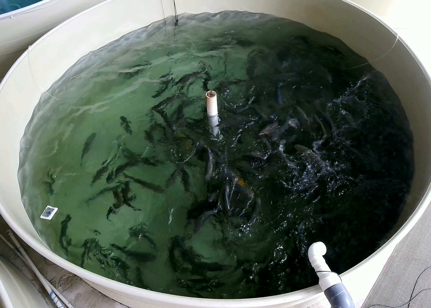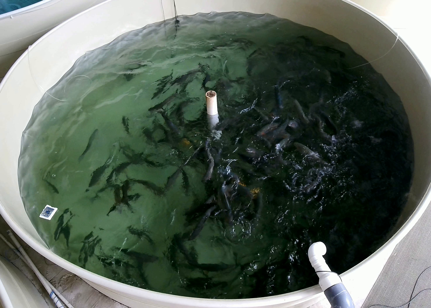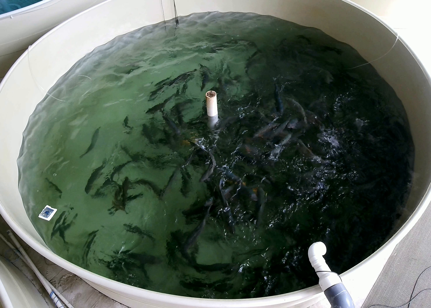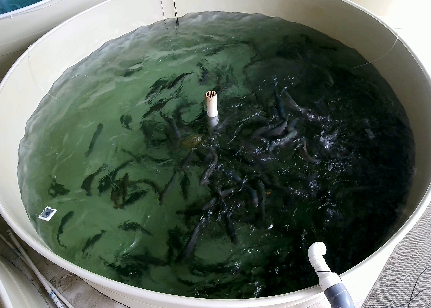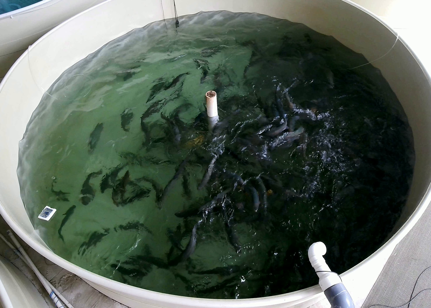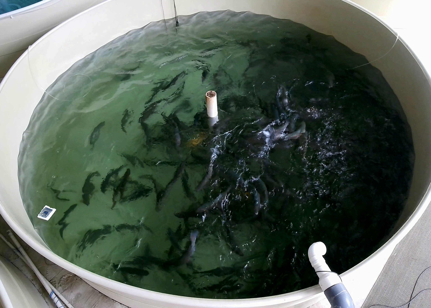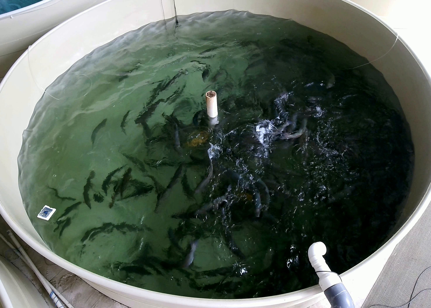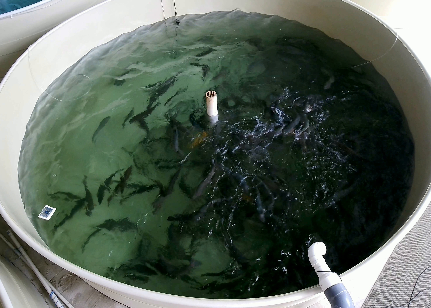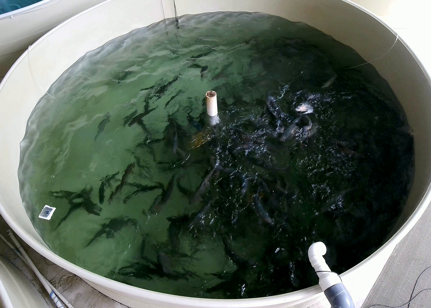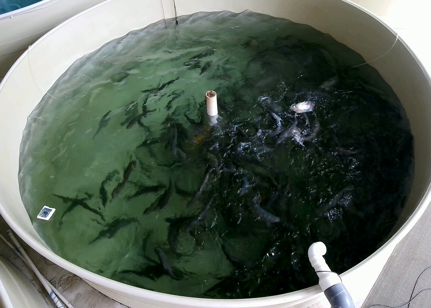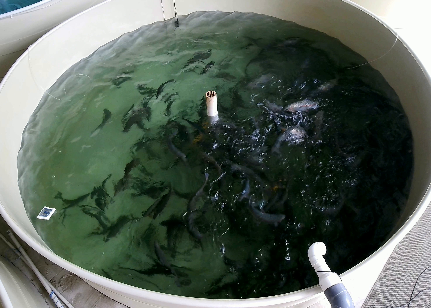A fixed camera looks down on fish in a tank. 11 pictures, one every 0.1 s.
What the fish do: Weak feeding.
